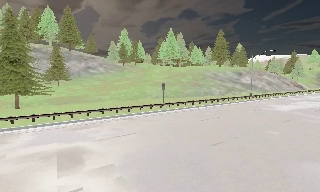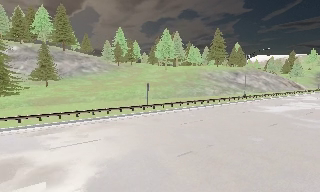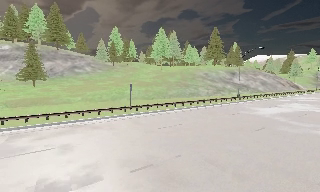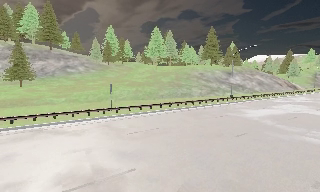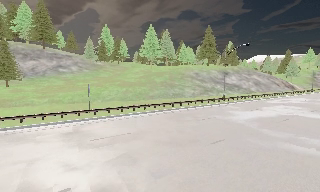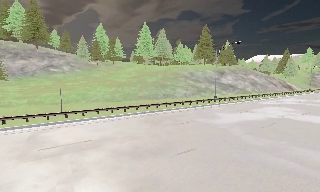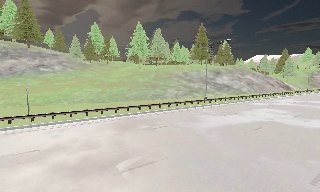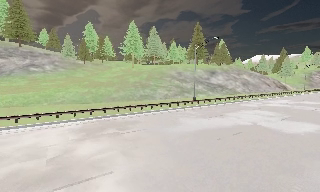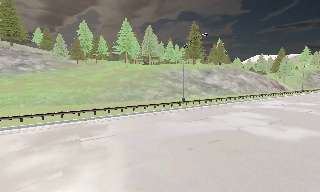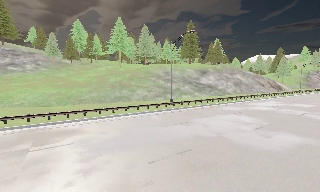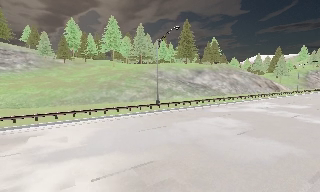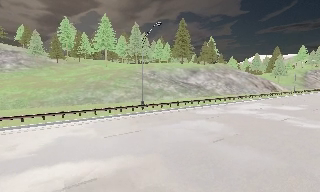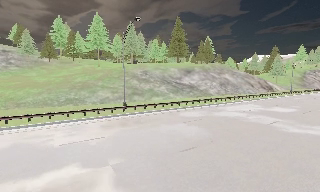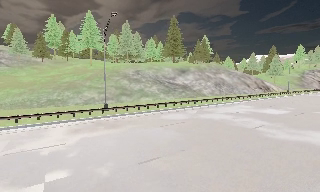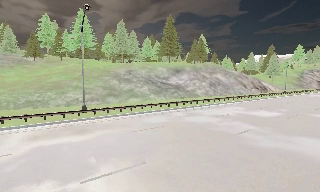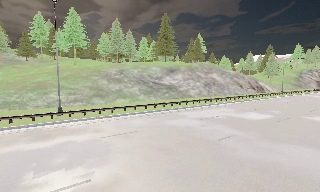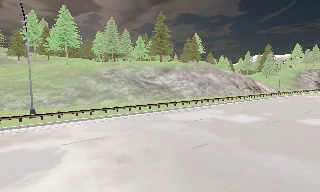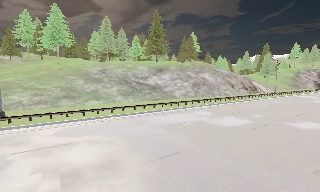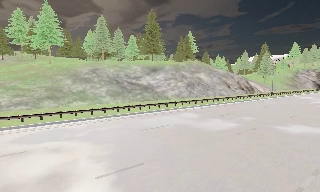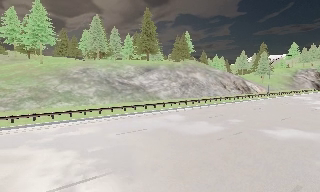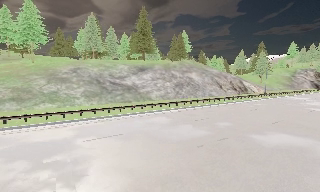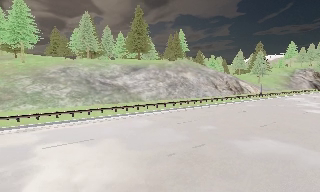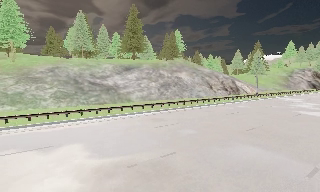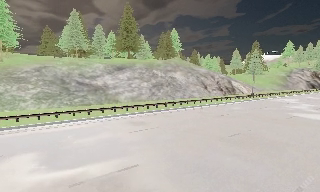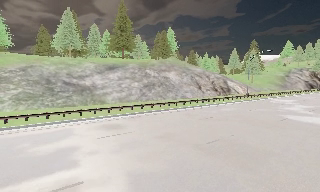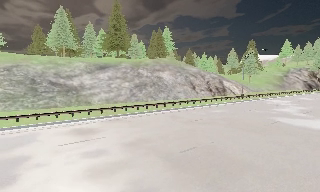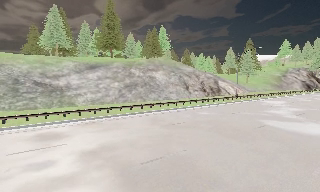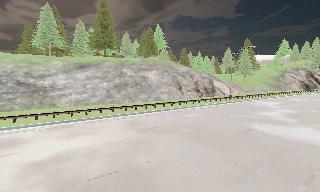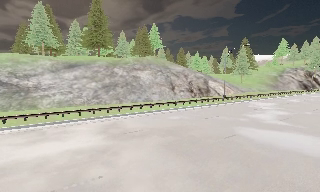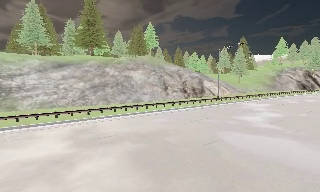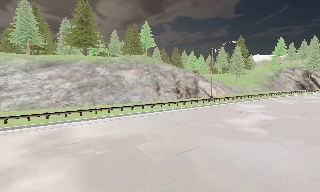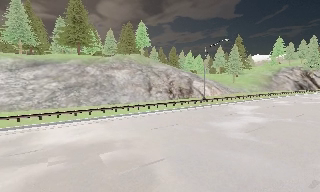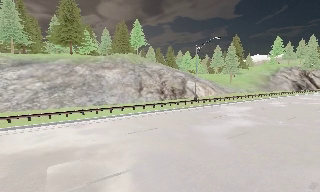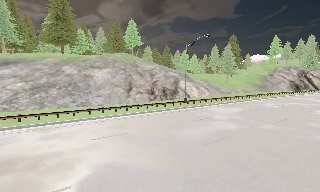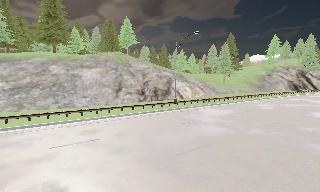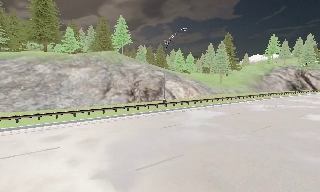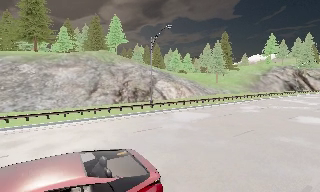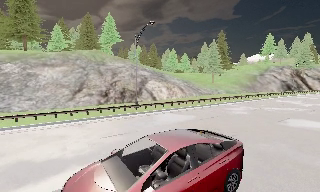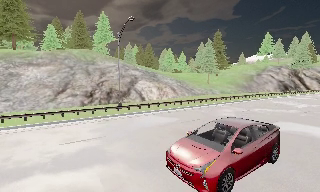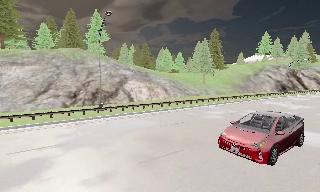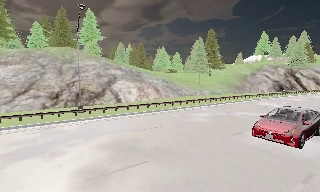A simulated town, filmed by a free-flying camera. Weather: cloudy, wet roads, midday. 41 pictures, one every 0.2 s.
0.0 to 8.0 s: The camera travels to its right and forward, about 70 m, so close, fixed things drift to the left.
The film runs backward here.
